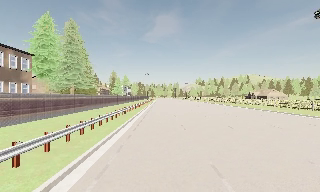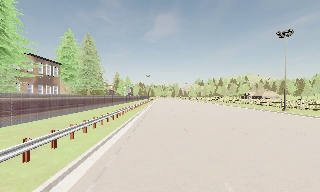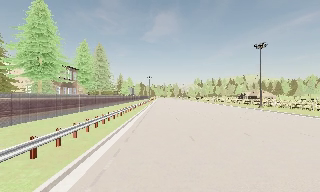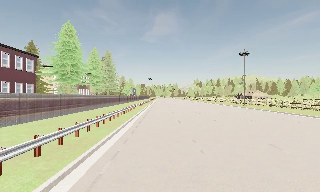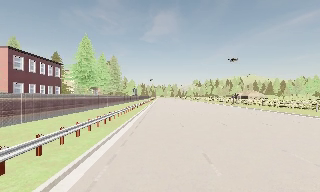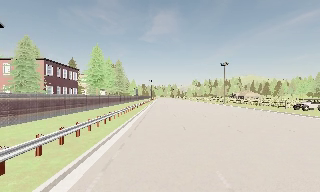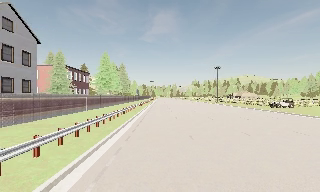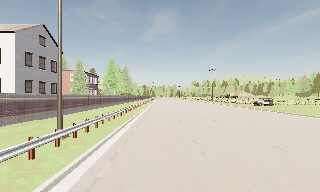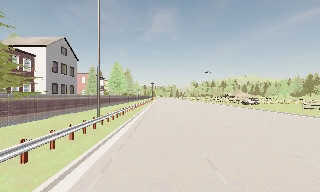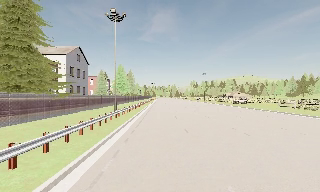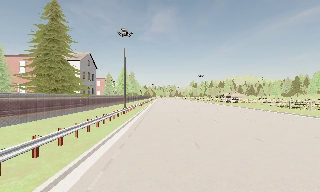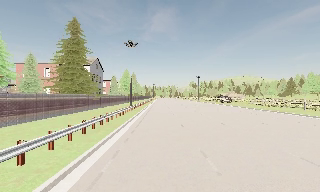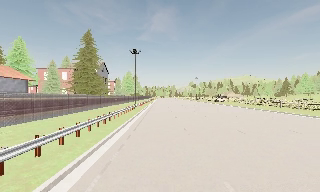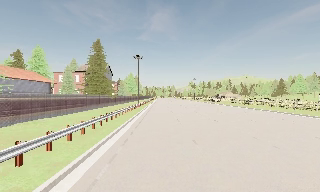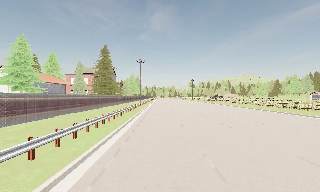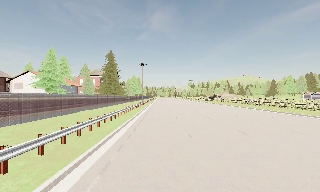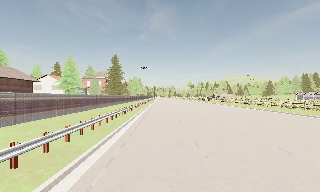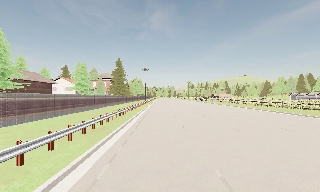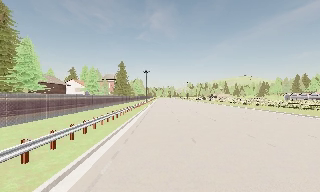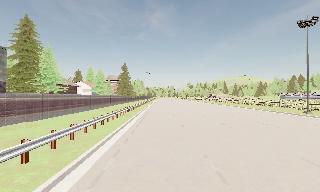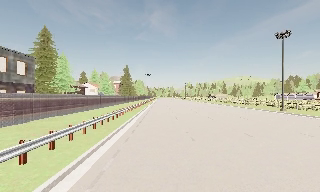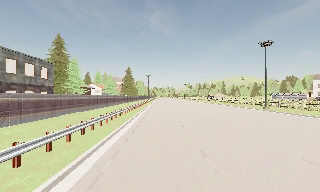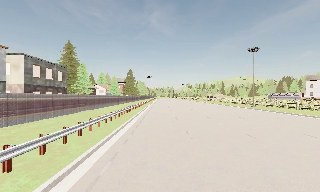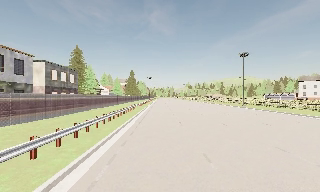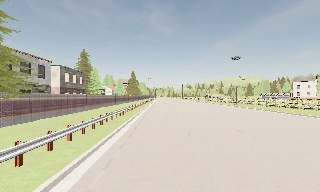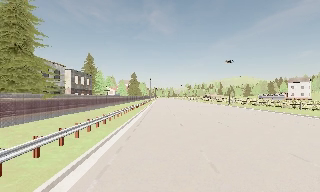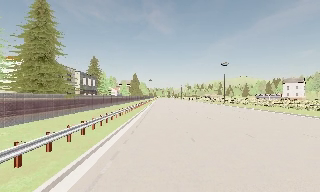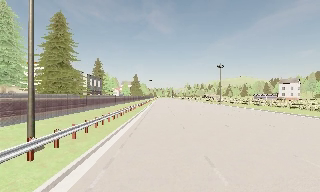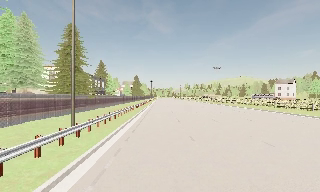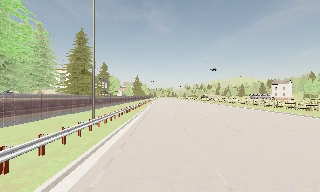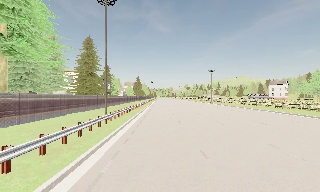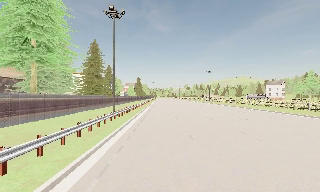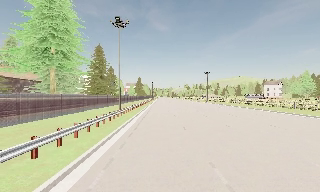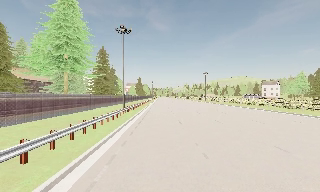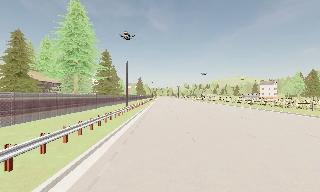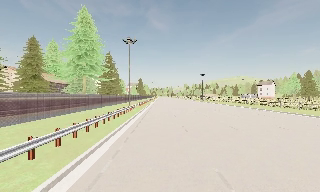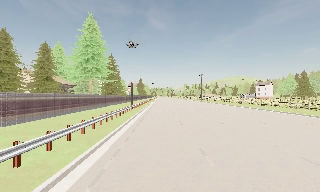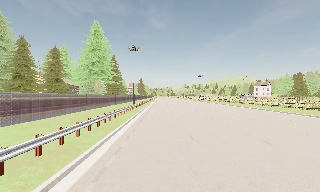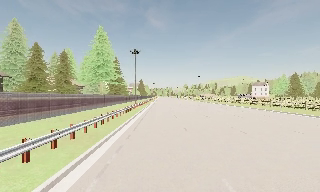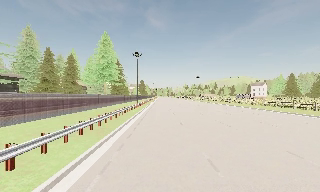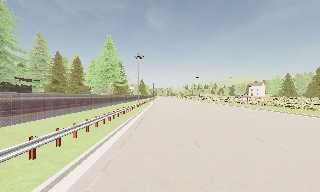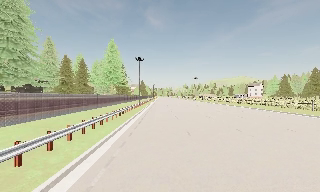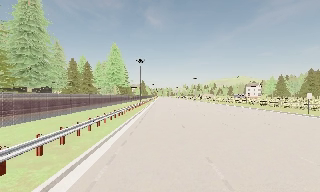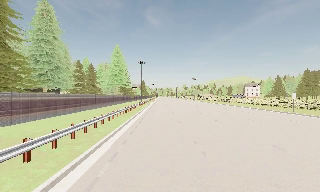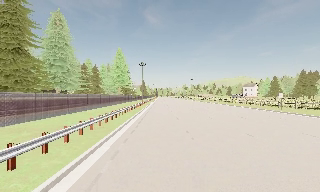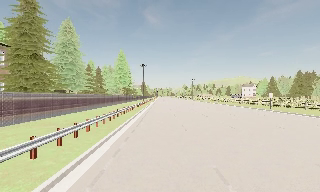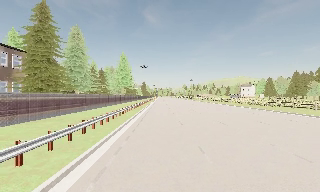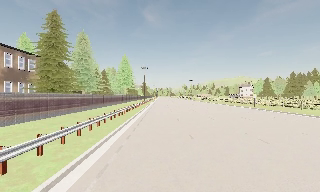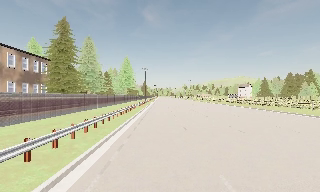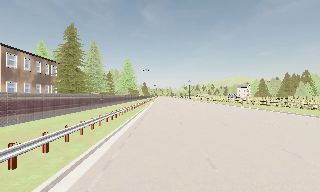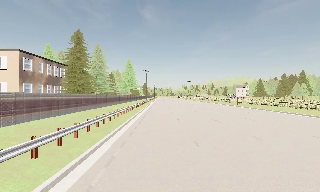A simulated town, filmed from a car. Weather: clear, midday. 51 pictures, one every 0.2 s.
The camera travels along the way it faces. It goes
backward.
0.0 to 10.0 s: The camera travels backward, about 180 m, so what stands in front gets smaller. It loses speed.
The film runs backward here.
